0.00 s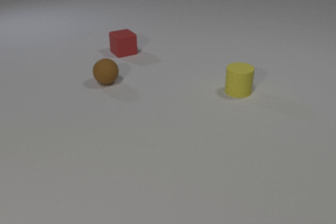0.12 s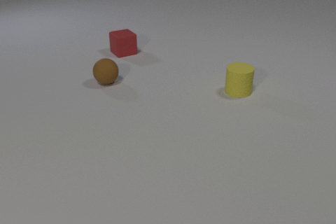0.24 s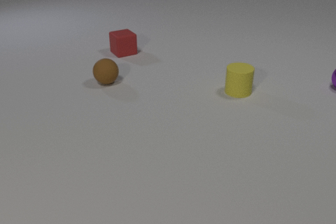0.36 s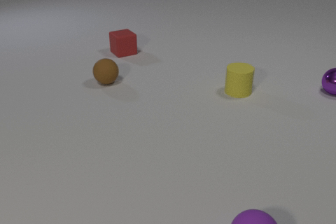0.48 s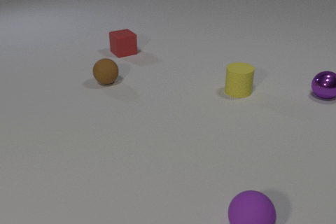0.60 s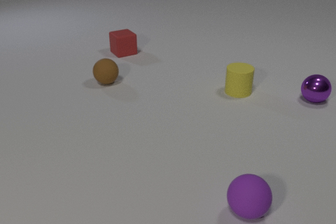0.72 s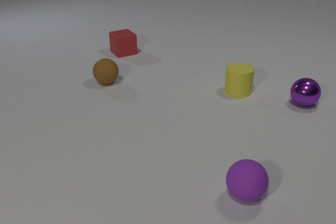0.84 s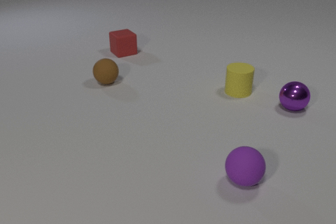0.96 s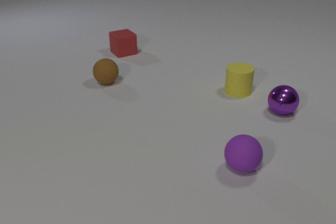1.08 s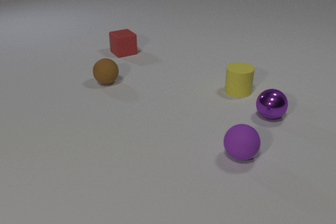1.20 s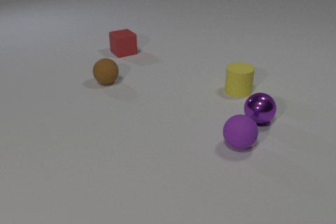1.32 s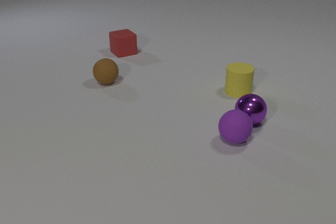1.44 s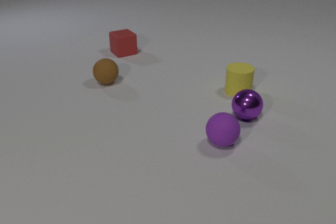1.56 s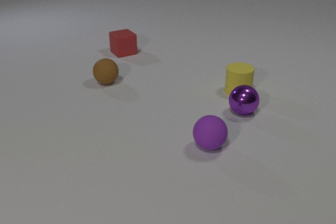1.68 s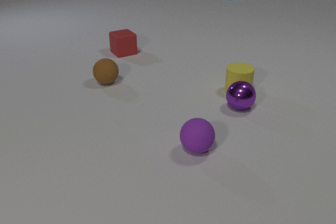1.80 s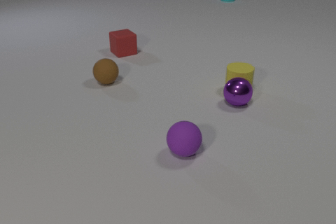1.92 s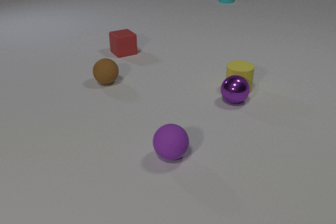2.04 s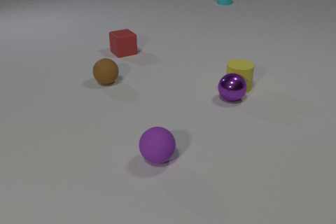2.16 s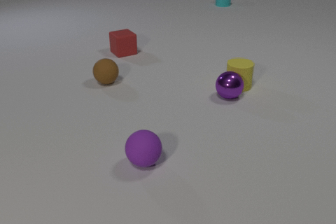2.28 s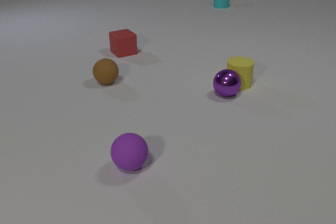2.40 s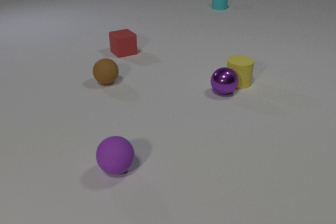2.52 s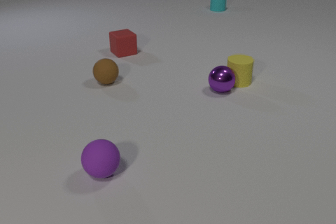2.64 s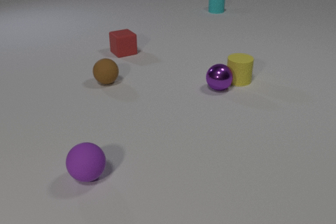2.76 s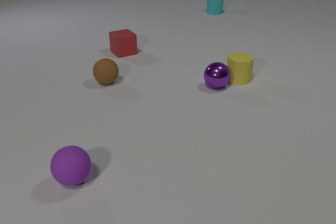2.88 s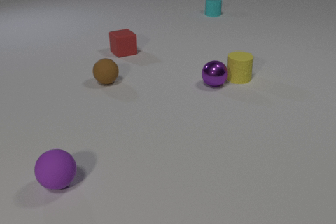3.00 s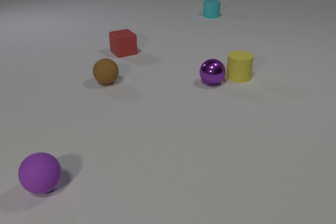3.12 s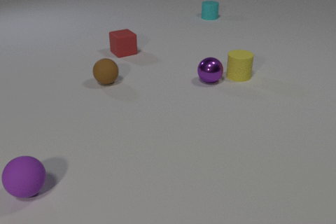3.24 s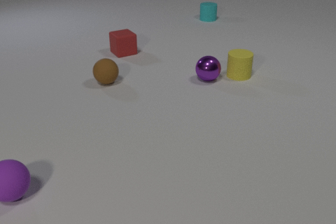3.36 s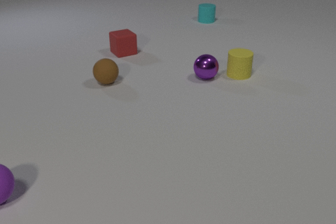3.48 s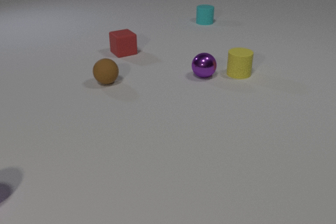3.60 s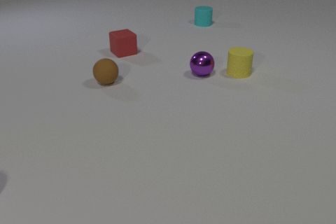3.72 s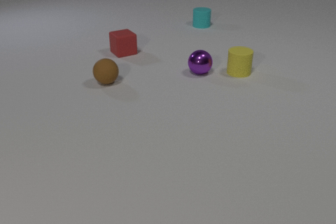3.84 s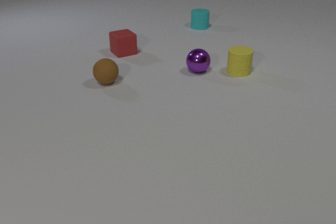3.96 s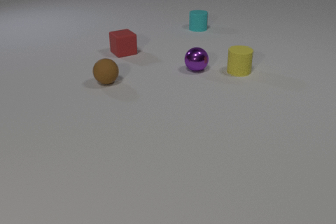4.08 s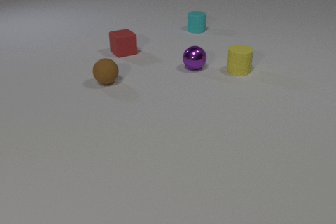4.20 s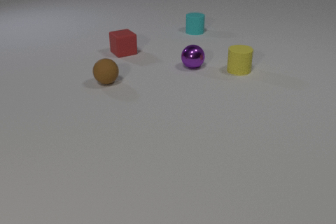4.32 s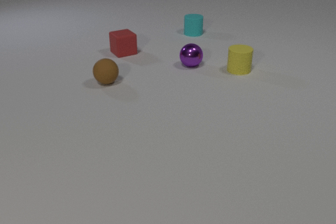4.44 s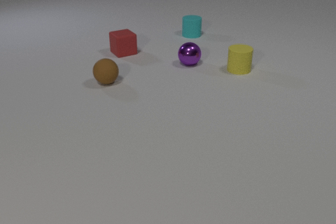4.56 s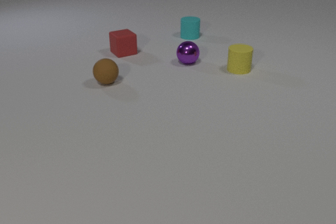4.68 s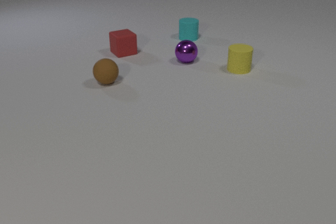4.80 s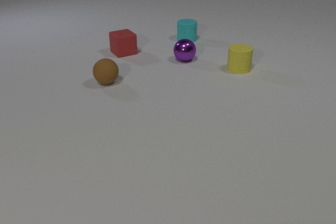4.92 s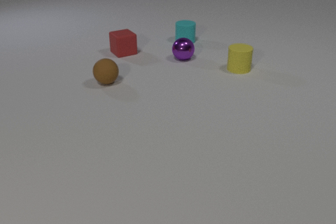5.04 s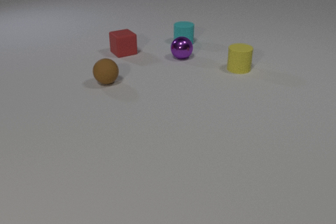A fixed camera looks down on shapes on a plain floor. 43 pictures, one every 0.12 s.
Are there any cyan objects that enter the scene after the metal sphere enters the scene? yes.
What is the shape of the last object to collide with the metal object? cylinder.
How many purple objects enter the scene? 2.
0.00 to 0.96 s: The purple rubber sphere comes in at the bottom edge, rolls away from the camera. The purple metal sphere comes in at the right edge, rolls toward the camera and to the left.
0.96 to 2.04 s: The purple rubber sphere rolls to the left. The purple metal sphere rolls to the left. The yellow rubber cylinder slides away from the camera. The cyan rubber cylinder comes in at the top edge, slides toward the camera. The purple rubber sphere and the purple metal sphere collide. The purple metal sphere and the yellow rubber cylinder collide.
2.04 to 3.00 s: The purple rubber sphere rolls to the left. The purple metal sphere rolls away from the camera and to the left. The yellow rubber cylinder slides away from the camera. The cyan rubber cylinder slides toward the camera.
3.00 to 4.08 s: The purple rubber sphere rolls to the left, leaves at the left edge. The purple metal sphere rolls away from the camera and to the left. The yellow rubber cylinder slides away from the camera. The cyan rubber cylinder slides toward the camera.
4.08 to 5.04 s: The purple metal sphere rolls away from the camera and to the left. The yellow rubber cylinder slides away from the camera. The cyan rubber cylinder slides toward the camera.
